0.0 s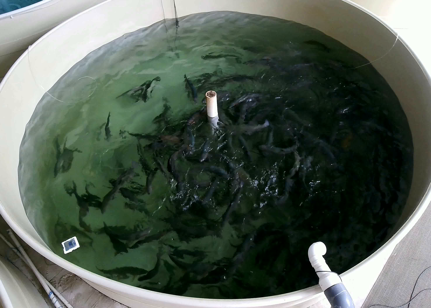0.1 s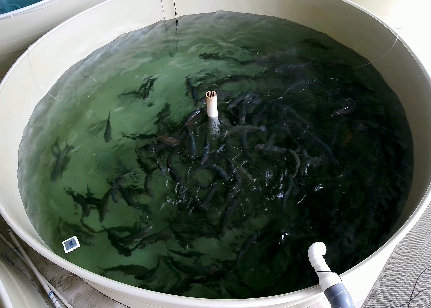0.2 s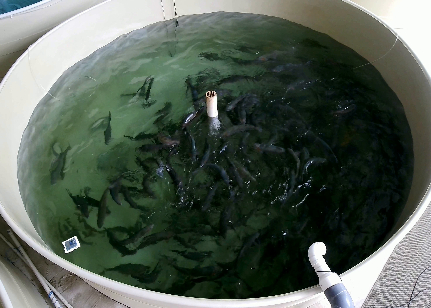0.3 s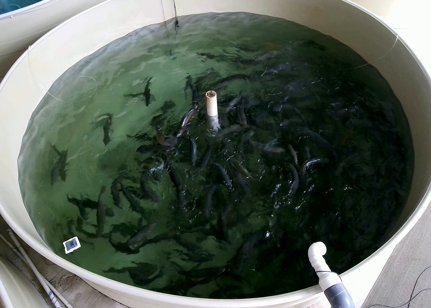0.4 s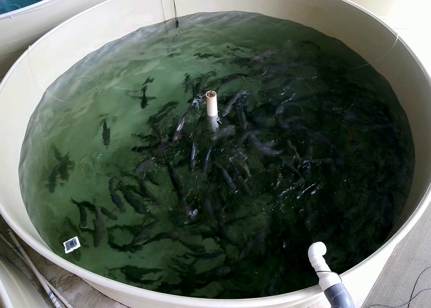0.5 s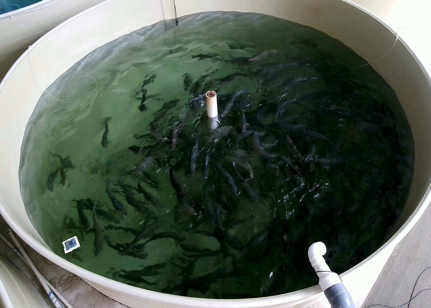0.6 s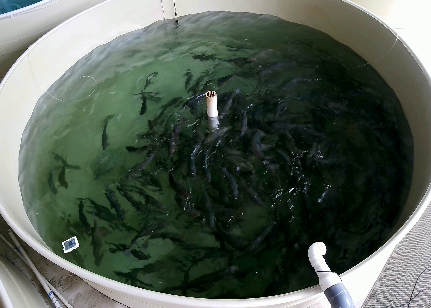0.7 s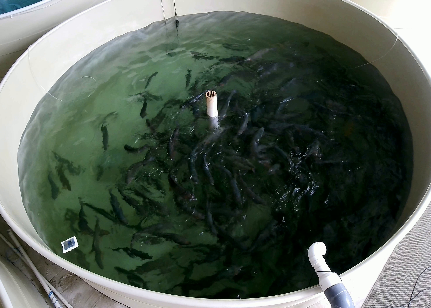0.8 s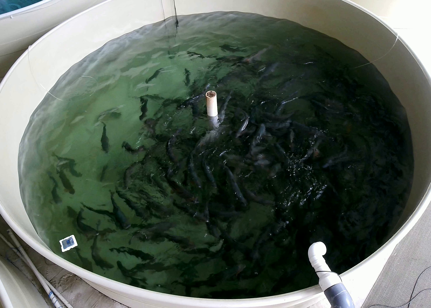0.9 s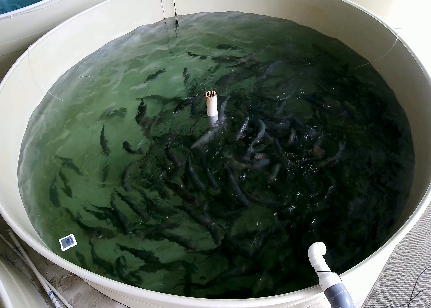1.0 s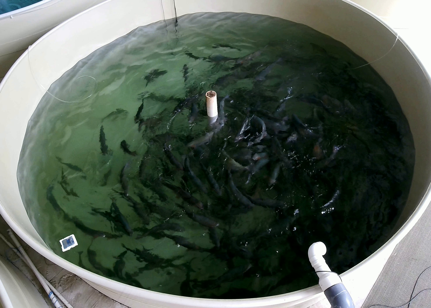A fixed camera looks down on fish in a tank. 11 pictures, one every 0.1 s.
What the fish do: Foraging.
